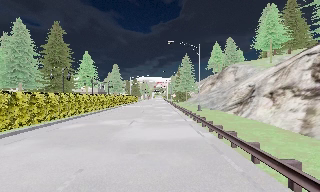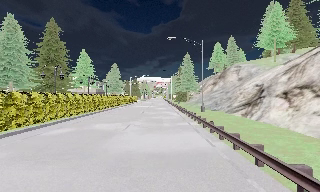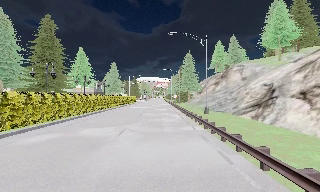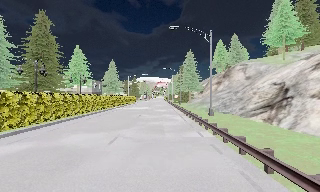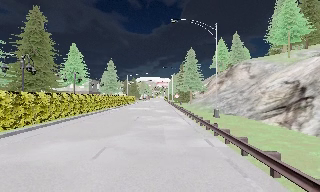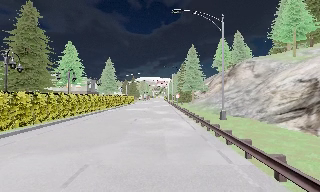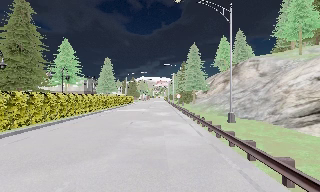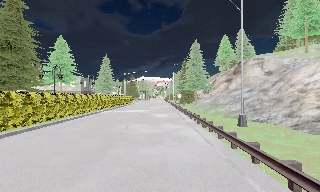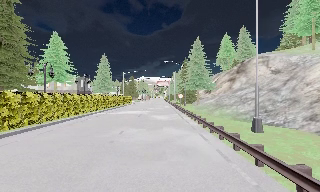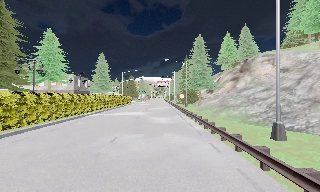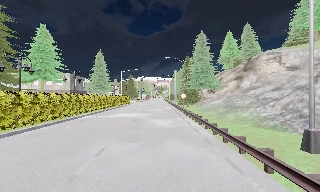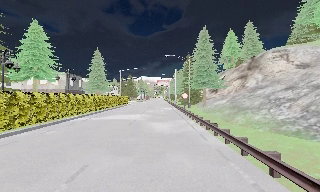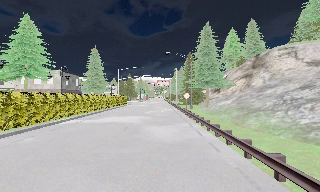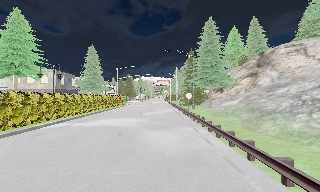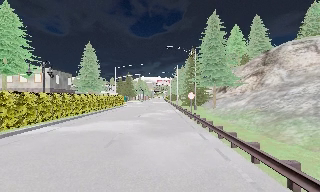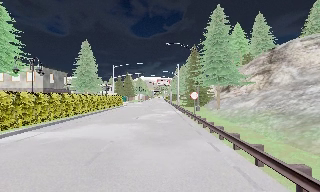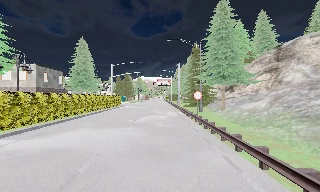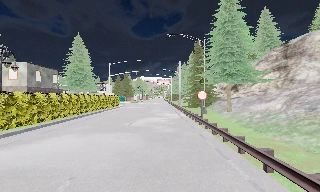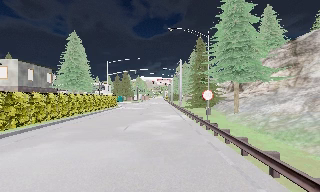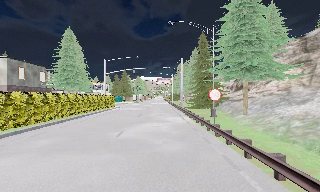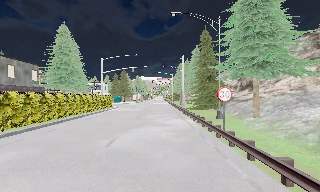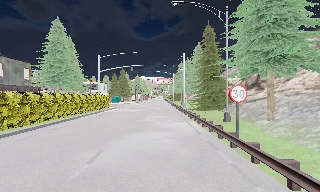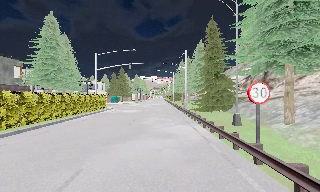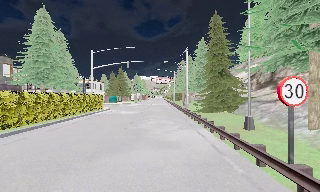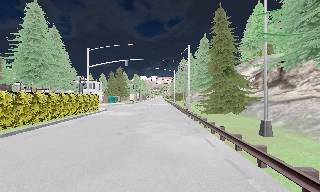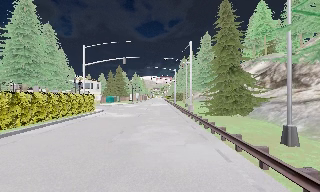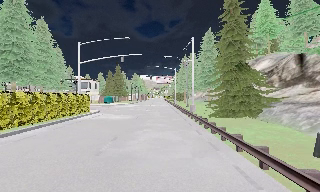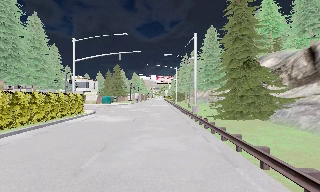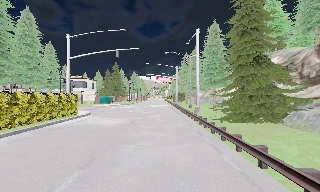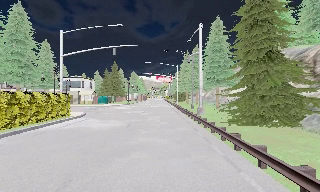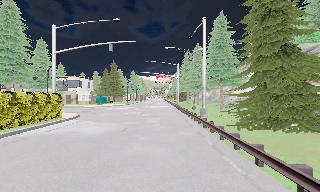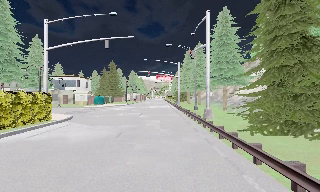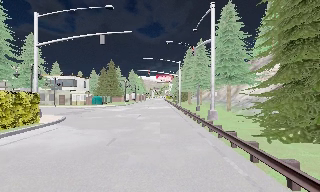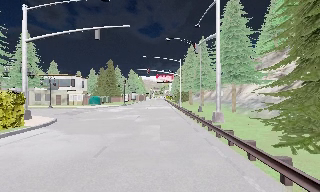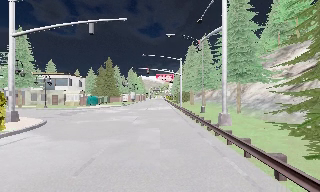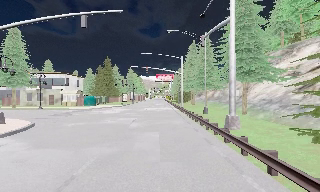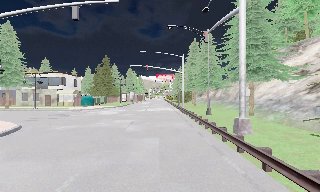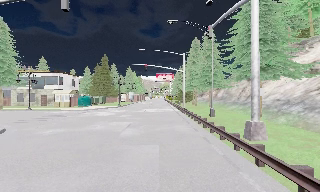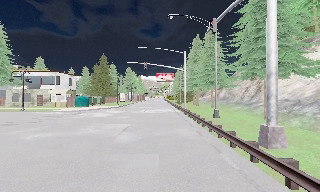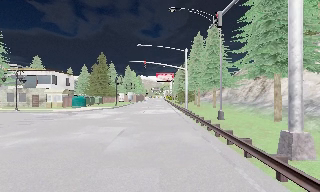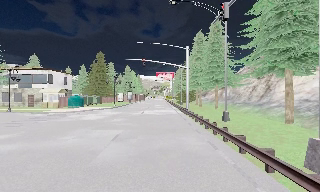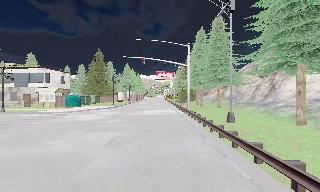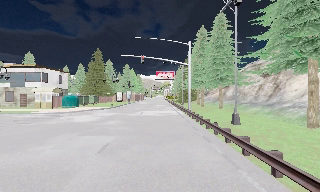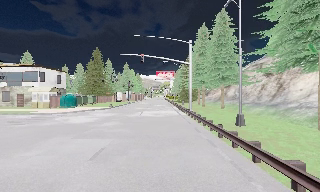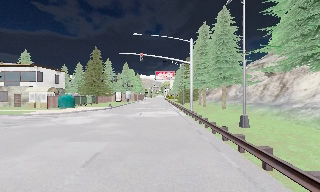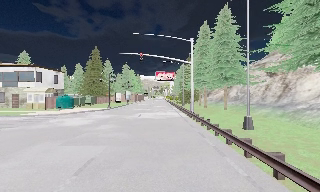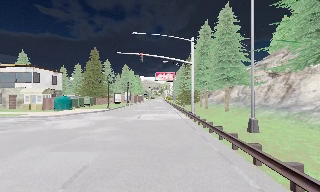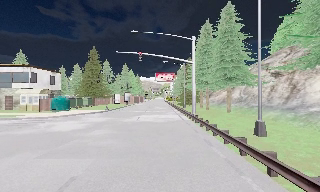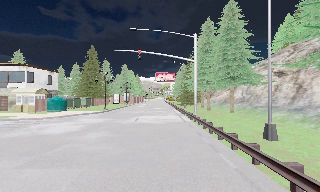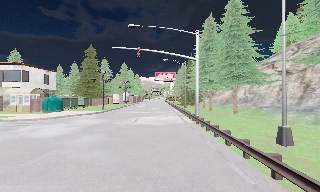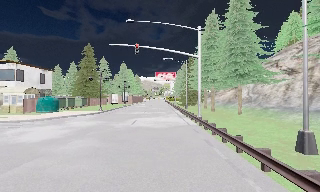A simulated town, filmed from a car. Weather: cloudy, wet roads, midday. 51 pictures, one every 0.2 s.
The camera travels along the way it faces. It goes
forward.
0.0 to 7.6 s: The camera travels forward, about 45 m, so what stands in front looms larger.
7.6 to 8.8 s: The camera travels forward, about 4 m, so what stands in front looms larger. It loses speed.
8.8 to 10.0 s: The camera travels forward, about 3.5 m, so what stands in front looms larger. It gains speed.
The film runs forward here.
